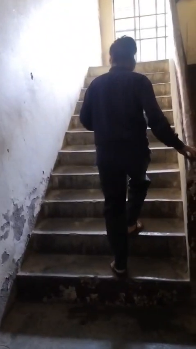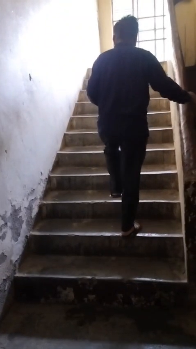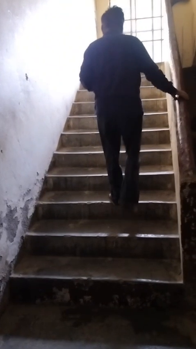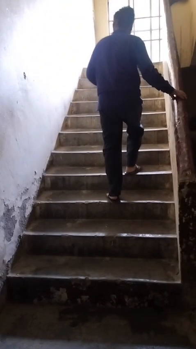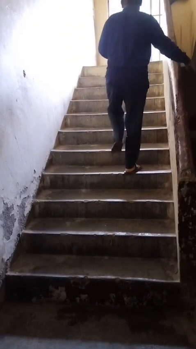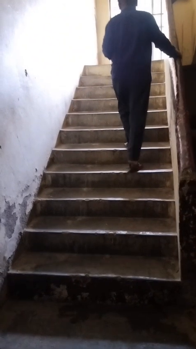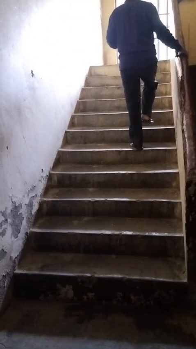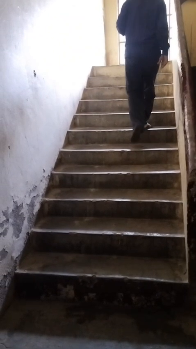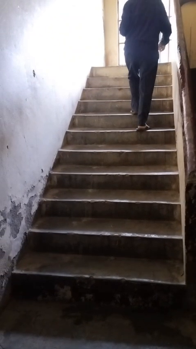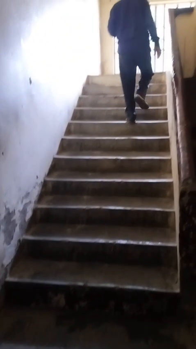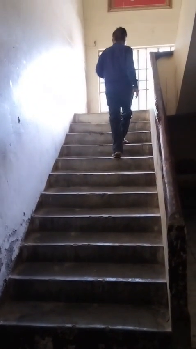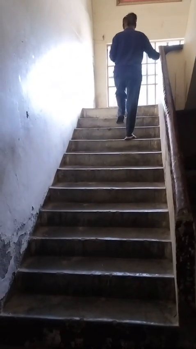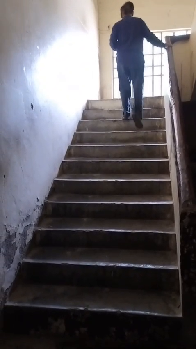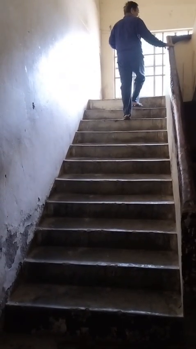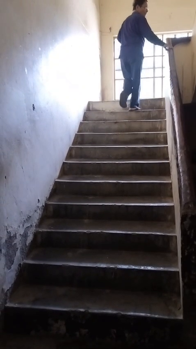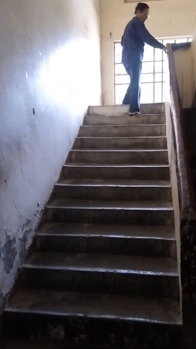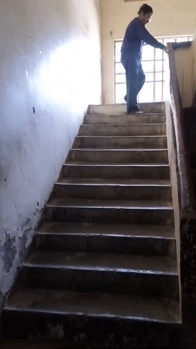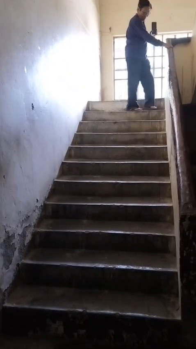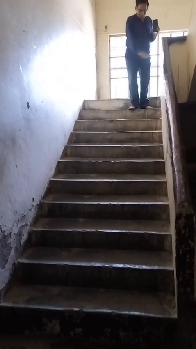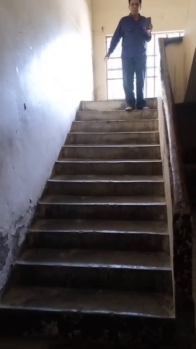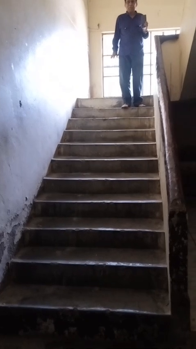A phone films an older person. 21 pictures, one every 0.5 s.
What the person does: Climbing stairs.
